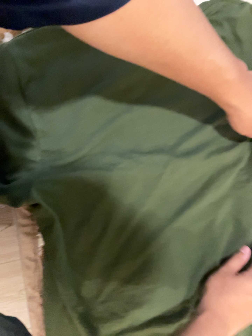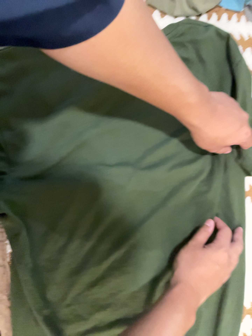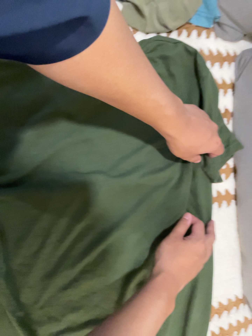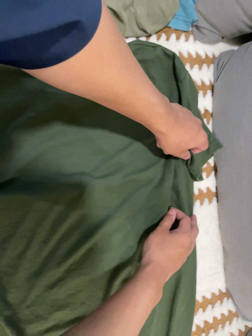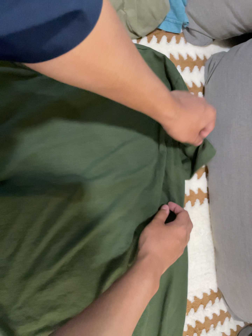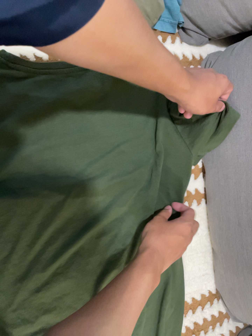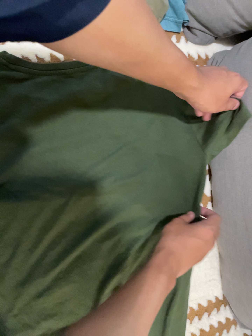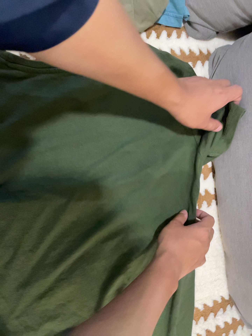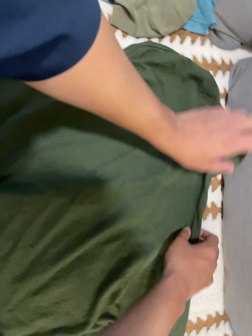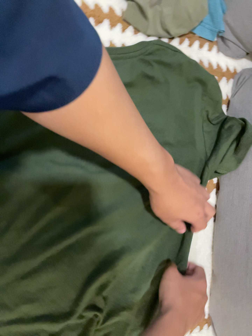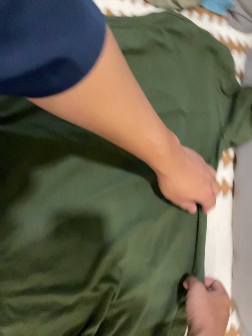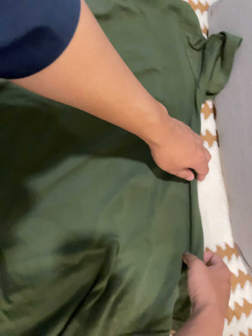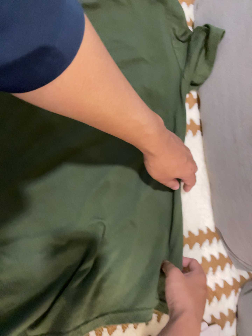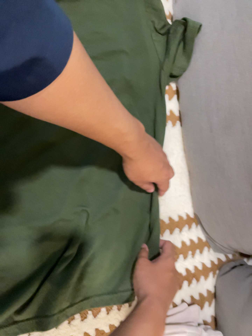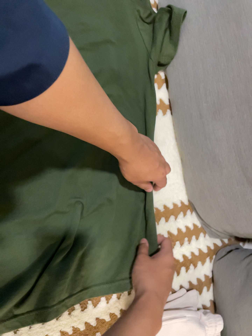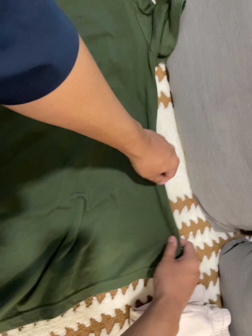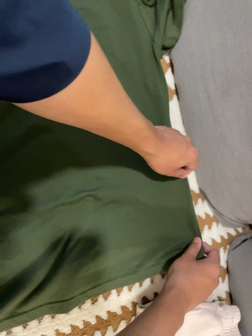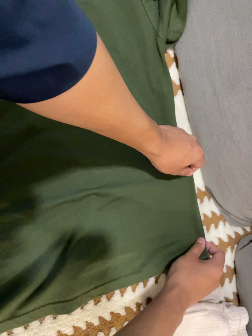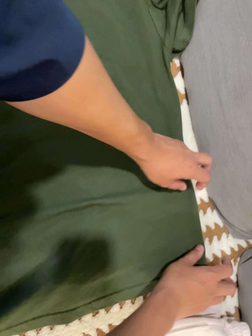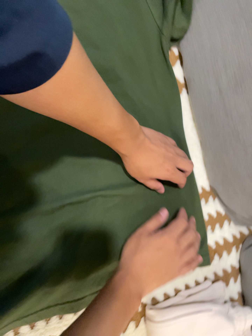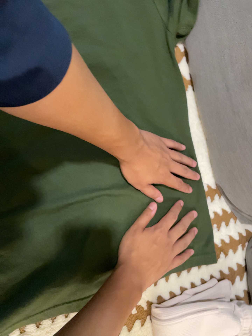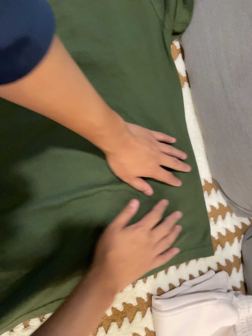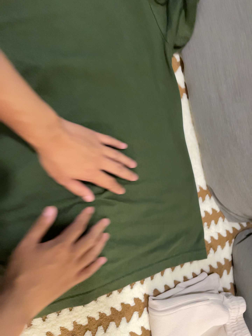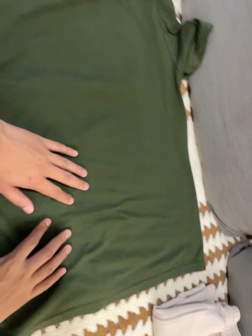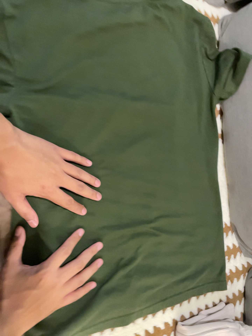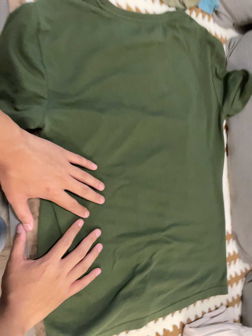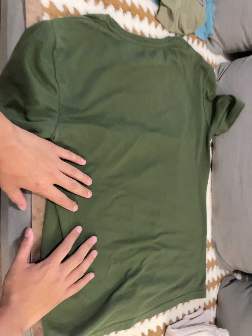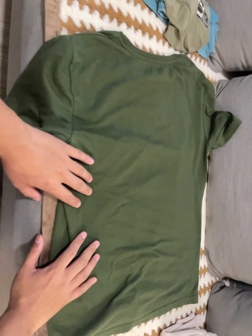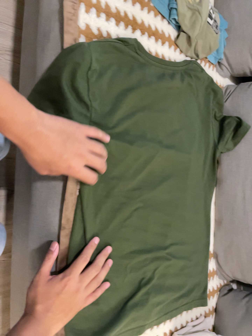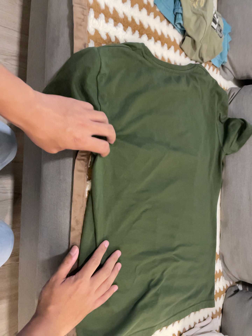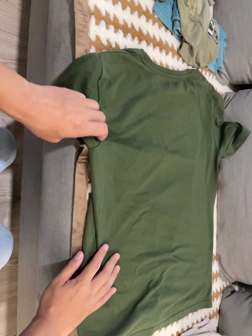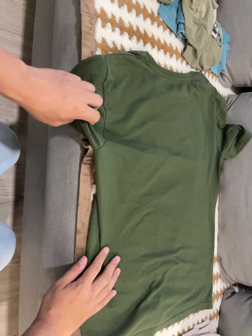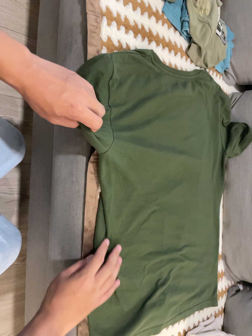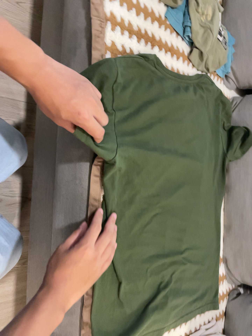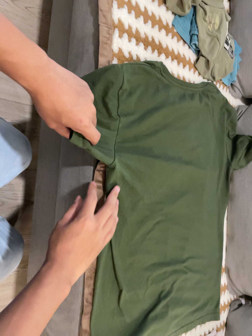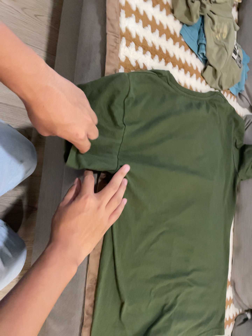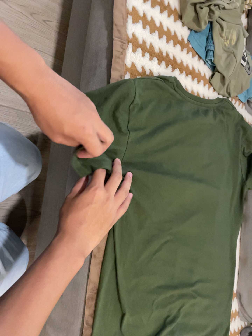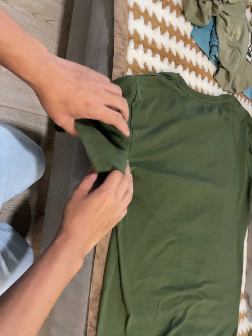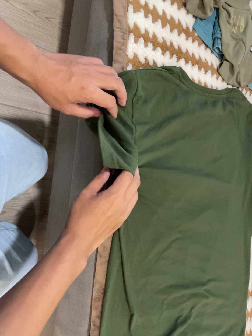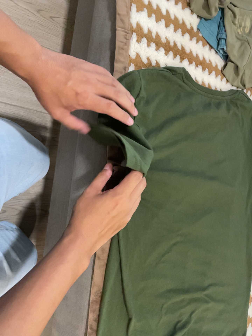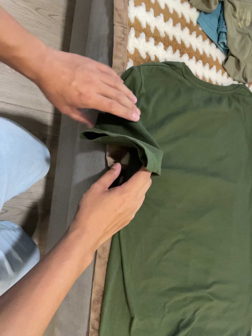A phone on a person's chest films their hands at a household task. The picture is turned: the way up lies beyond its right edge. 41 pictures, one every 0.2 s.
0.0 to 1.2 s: The camera travels to its right, about 12 cm, so close, fixed things drift to the left.
1.2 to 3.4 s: The camera travels toward the bottom of its view, about 26 cm, so close, fixed things drift upward.
3.4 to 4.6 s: The camera travels to its left and backward, about 12 cm.
4.6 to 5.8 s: The camera pans to its right by about 15 degrees. It travels to its left and backward, about 32 cm. It rolls about its line of sight by about 10 degrees, and the scene rotates clockwise.
5.8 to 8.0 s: The camera shifts only a little, or ends up much as it began.
The film runs forward here.
